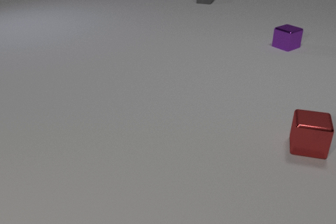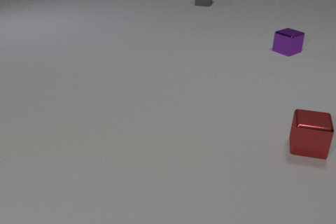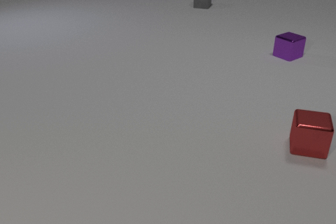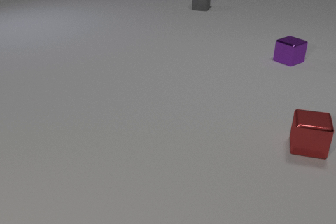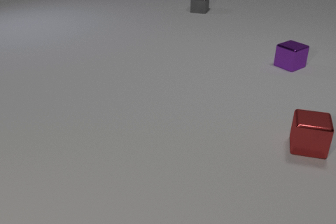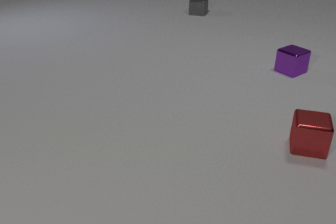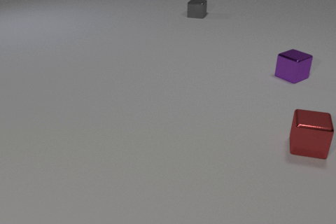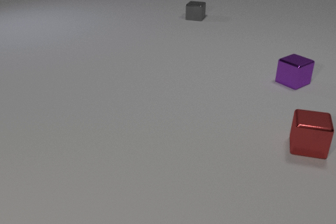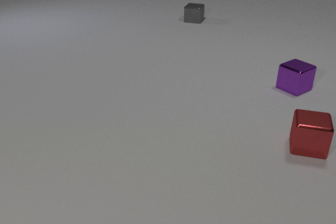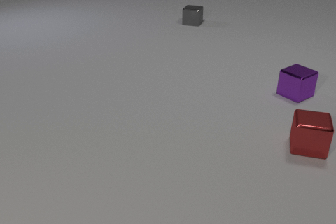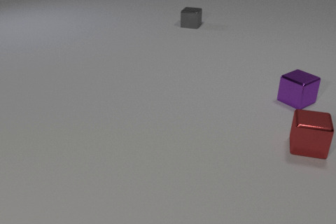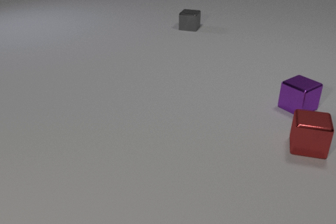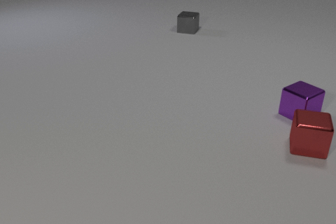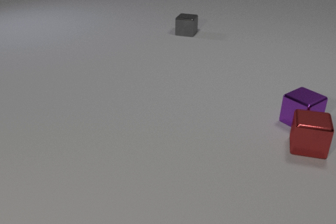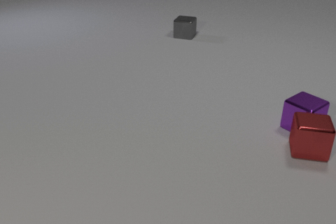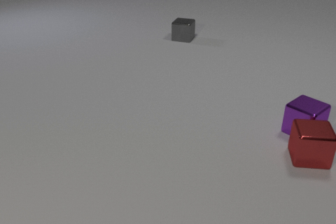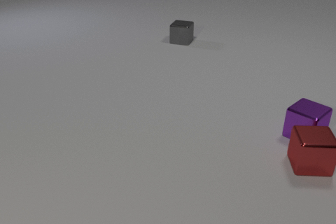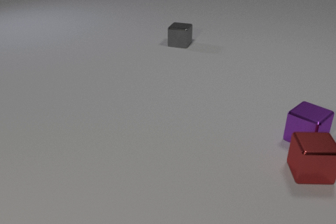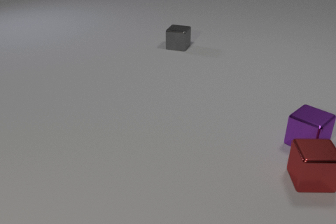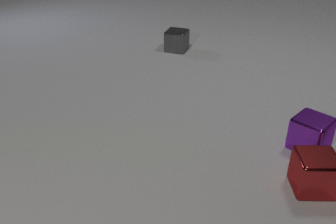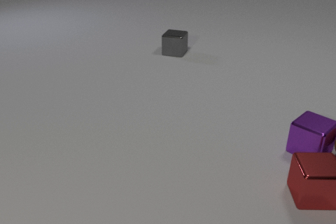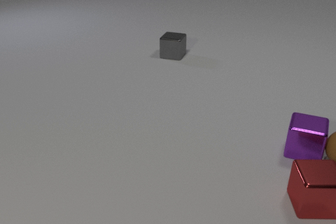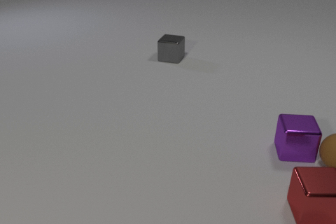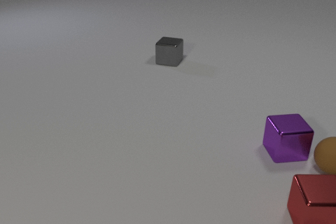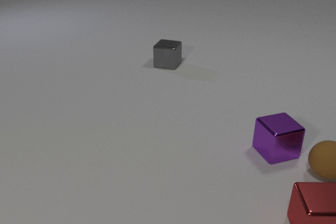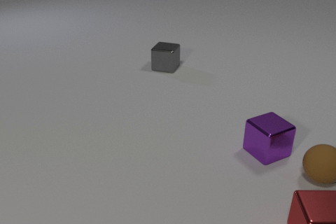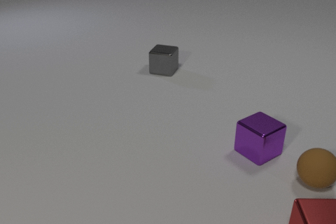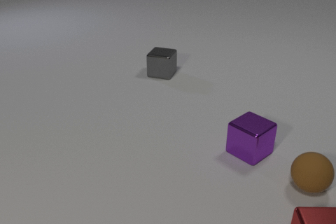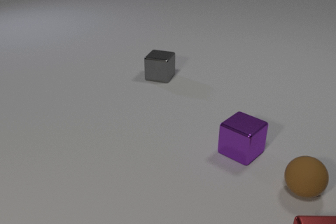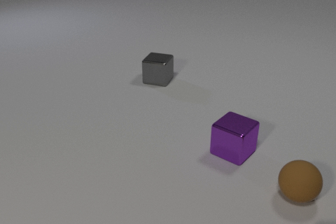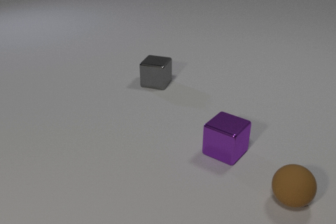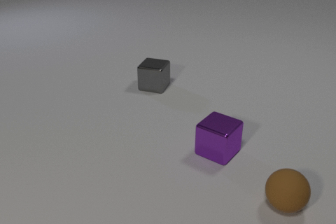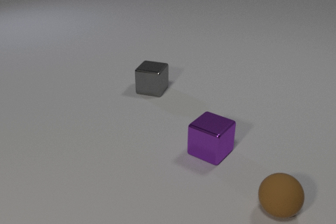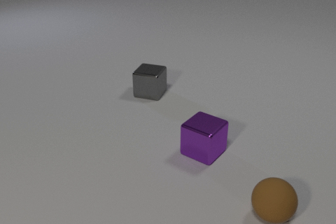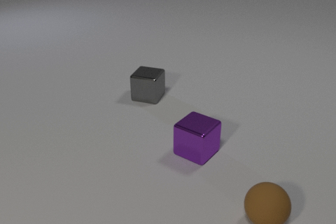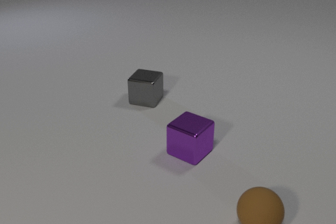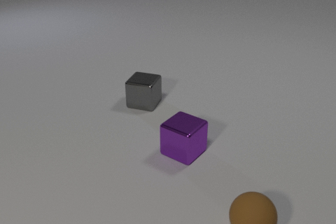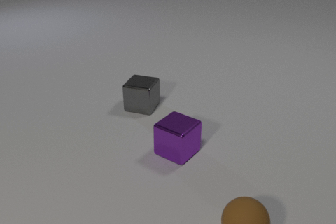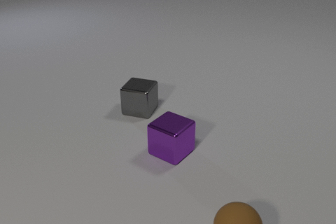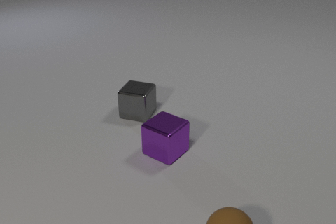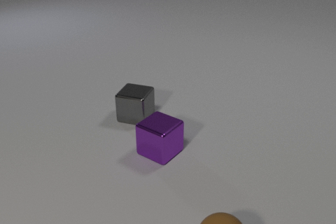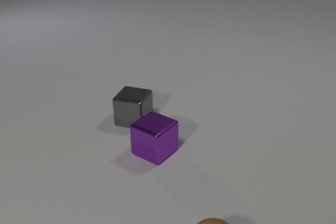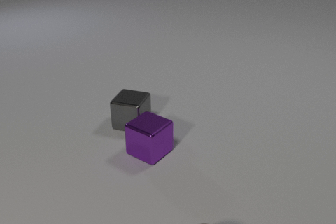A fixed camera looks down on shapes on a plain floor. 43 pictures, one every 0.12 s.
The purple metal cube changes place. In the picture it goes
toward the camera.
The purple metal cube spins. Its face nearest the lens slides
to the right.
0.00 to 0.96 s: The purple metal cube slides toward the camera. The gray metal cube slides toward the camera.
0.96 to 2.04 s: The purple metal cube slides toward the camera. The red metal cube slides toward the camera. The gray metal cube slides toward the camera. The purple metal cube and the red metal cube collide.
2.04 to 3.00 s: The purple metal cube slides to the left and toward the camera, spins counterclockwise seen from above by about 75 degrees, its near face sliding to the right. The red metal cube slides toward the camera. The brown rubber sphere comes in at the right edge, rolls toward the camera and to the left. The gray metal cube slides toward the camera. The purple metal cube and the brown rubber sphere collide.
3.00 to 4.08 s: The purple metal cube slides to the left, spins counterclockwise seen from above by about 30 degrees, its near face sliding to the right. The red metal cube slides toward the camera, leaves at the bottom edge. The brown rubber sphere rolls toward the camera and to the left. The gray metal cube slides toward the camera.
4.08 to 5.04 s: The purple metal cube slides to the left. The brown rubber sphere rolls toward the camera and to the left. The gray metal cube slides toward the camera.
What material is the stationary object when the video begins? metal.
How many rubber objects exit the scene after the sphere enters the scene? 1.
How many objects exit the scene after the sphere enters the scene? 2.
